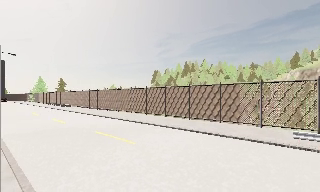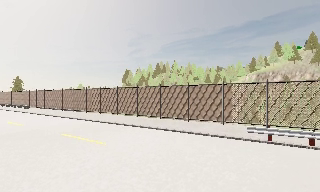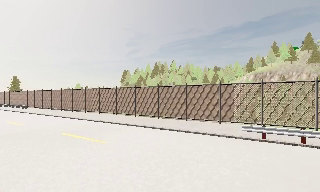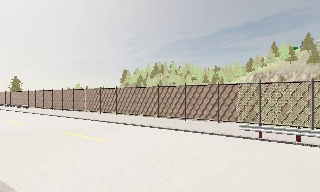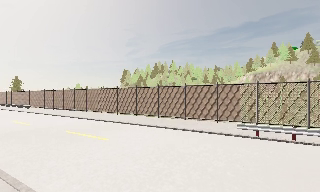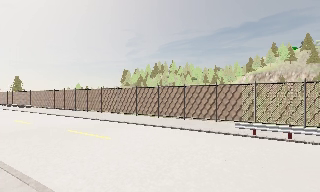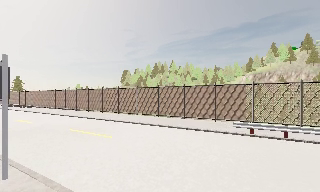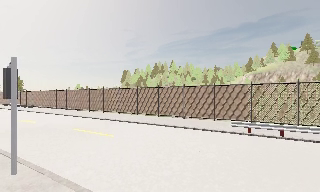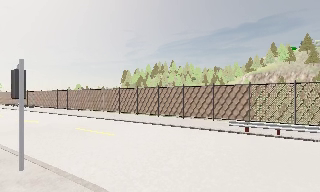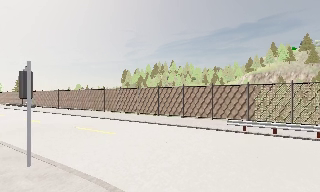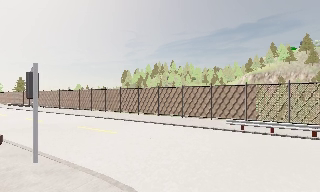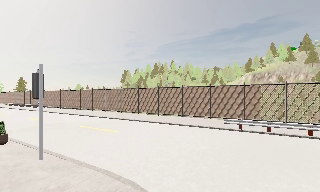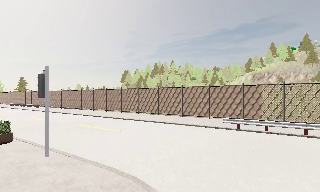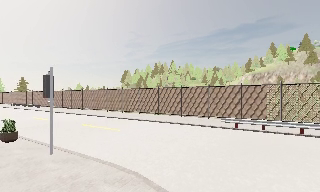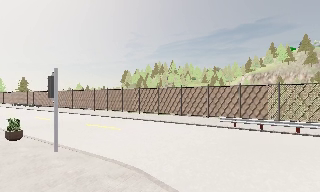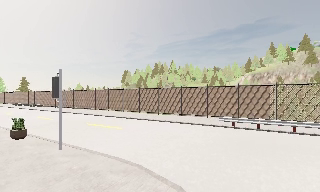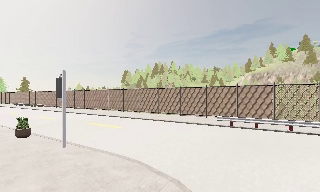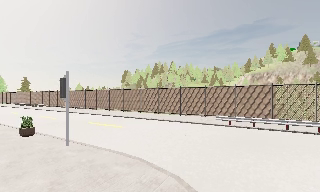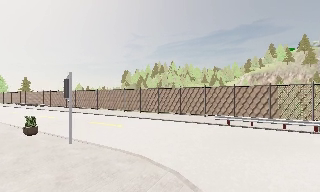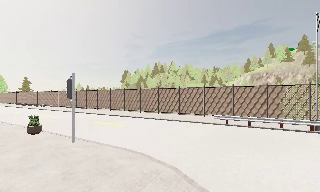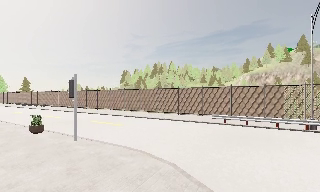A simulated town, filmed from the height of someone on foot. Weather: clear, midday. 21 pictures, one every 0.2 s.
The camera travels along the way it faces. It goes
backward.
0.0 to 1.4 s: The camera swings to its right by about 10 degrees, and the scene slides to the left. It travels backward, about 2 m, so what stands in front gets smaller.
1.4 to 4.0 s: The camera travels backward, about 3.5 m, so what stands in front gets smaller.
The film runs backward here.
